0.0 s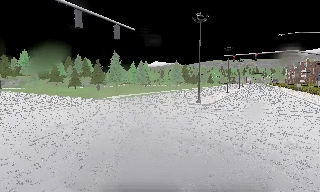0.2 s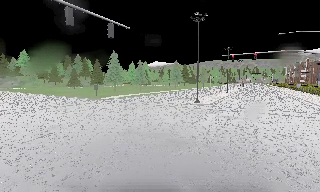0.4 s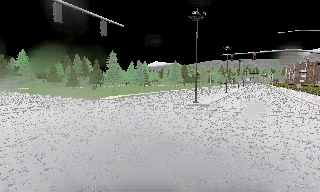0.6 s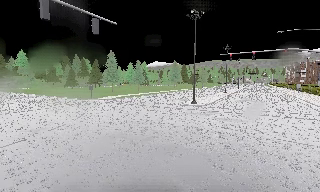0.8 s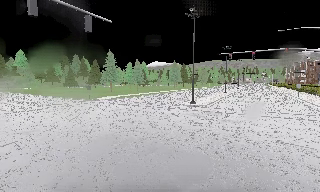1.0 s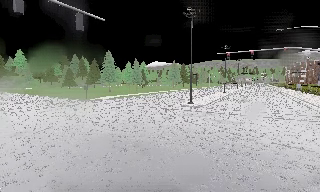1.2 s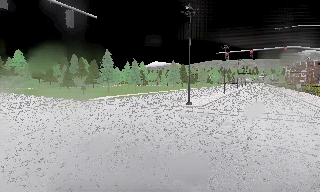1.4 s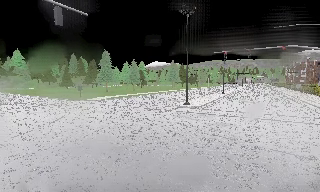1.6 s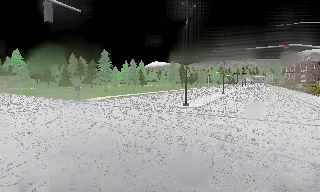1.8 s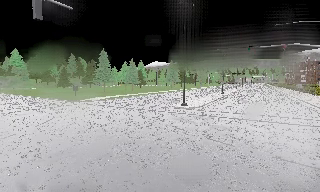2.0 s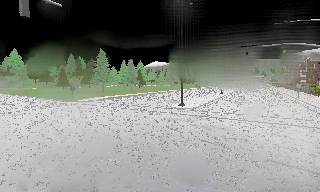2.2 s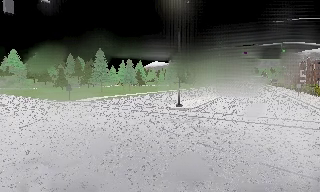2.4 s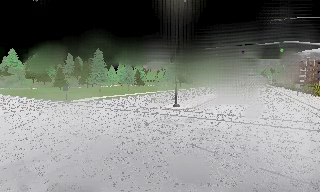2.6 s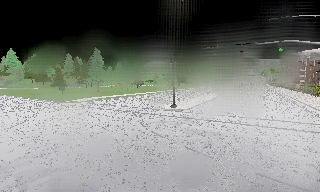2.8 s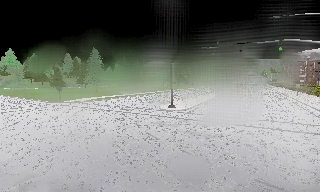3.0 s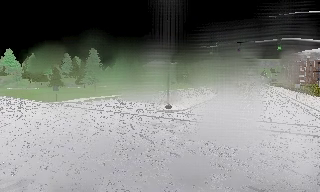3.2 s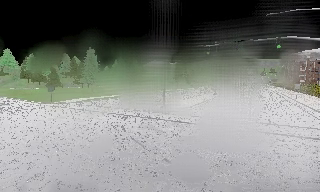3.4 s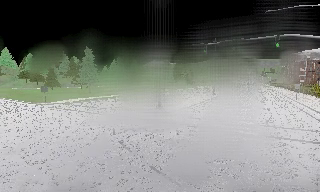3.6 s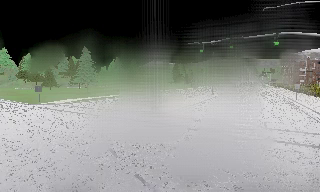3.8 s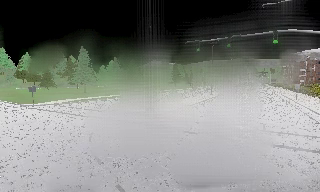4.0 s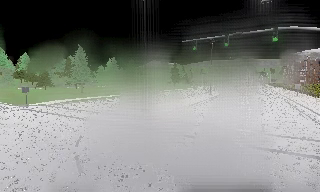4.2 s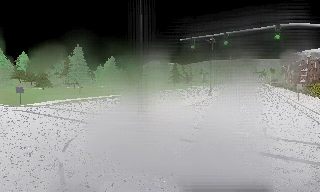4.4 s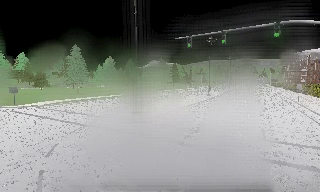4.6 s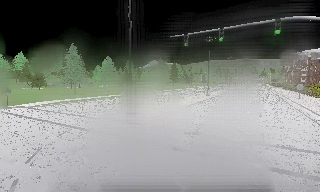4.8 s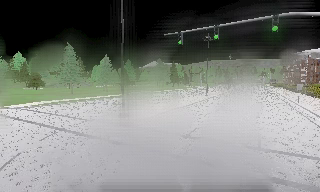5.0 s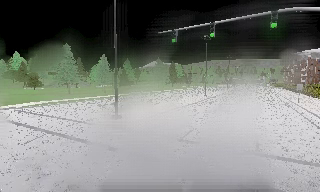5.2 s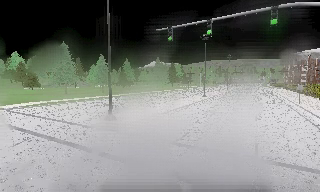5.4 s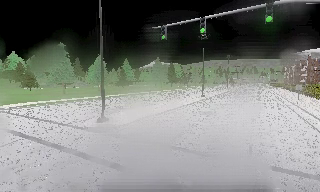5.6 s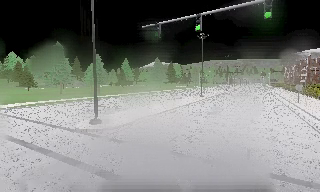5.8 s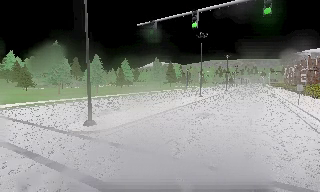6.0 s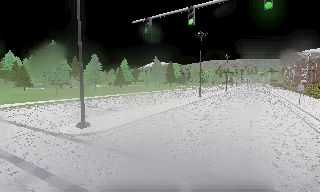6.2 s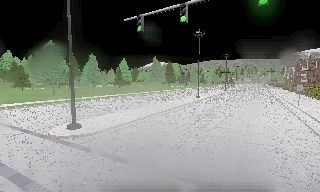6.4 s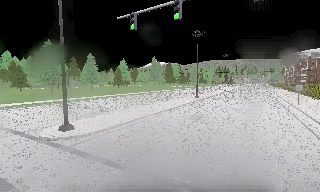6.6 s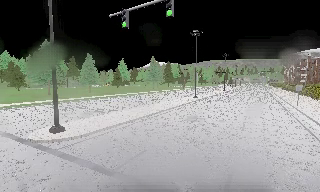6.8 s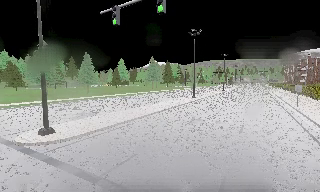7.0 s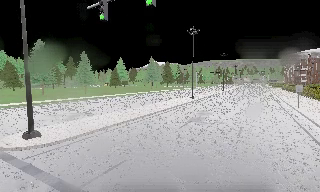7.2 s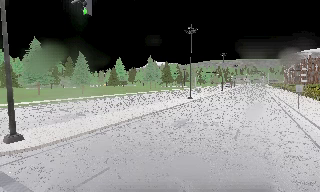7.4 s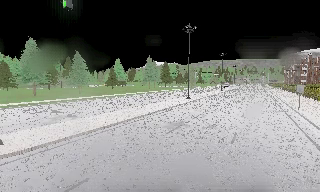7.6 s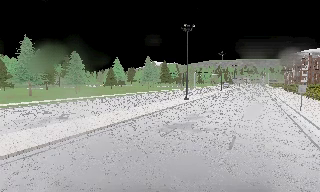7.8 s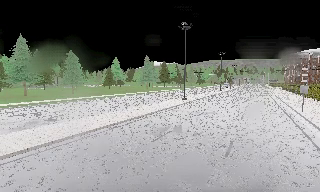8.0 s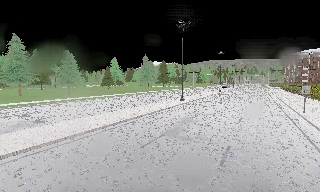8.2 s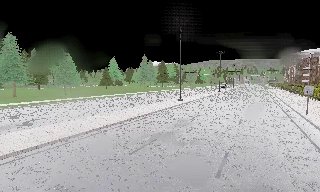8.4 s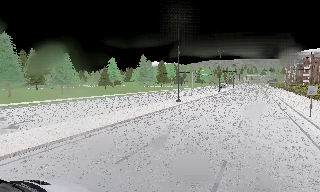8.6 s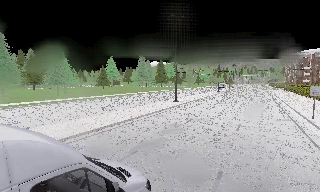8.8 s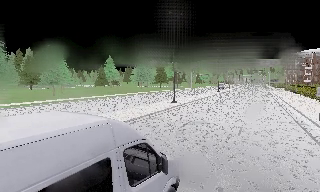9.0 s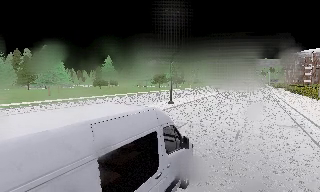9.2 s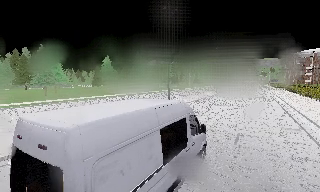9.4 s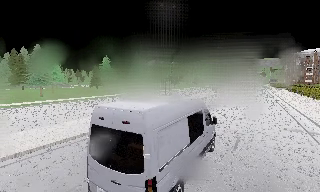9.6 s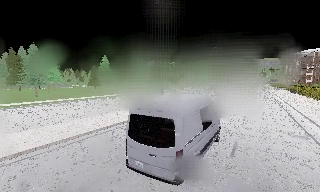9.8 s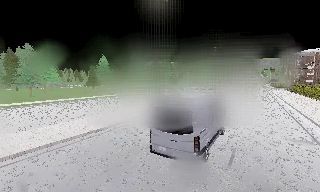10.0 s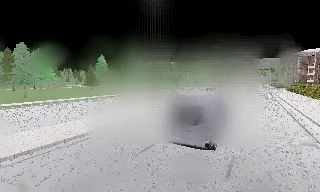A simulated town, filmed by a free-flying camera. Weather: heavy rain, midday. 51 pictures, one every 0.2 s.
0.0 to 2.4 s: The camera travels forward and to its right, about 5 m, so what stands in front looms larger.
2.4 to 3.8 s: The camera travels forward and to its right, about 4 m, so what stands in front looms larger. It gains speed.
3.8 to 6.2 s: The camera travels forward and to its right, about 7 m, so what stands in front looms larger.
6.2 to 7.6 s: The camera travels forward and to its right, about 4.5 m, so what stands in front looms larger. It gains speed.
7.6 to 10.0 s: The camera travels forward and to its right, about 10 m, so what stands in front looms larger.
The film runs forward here.
